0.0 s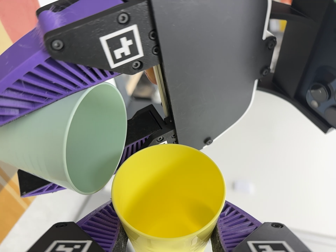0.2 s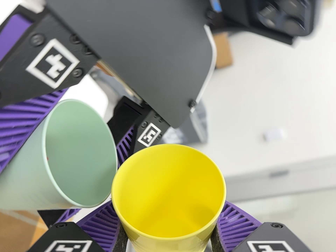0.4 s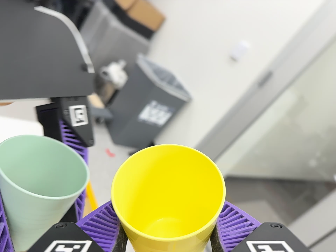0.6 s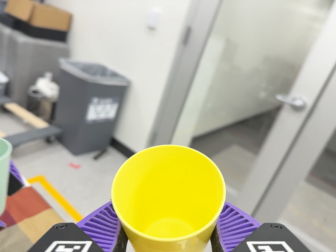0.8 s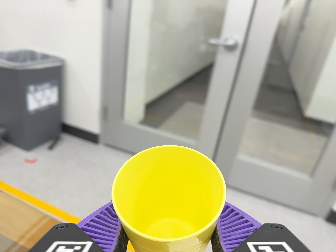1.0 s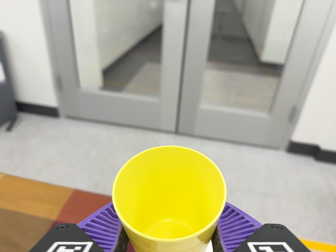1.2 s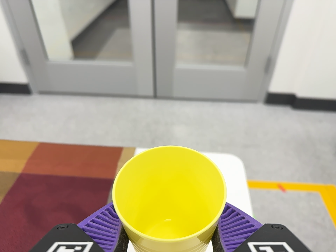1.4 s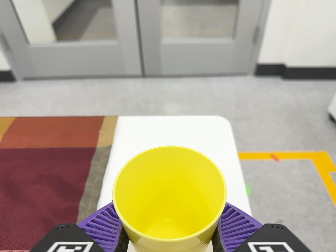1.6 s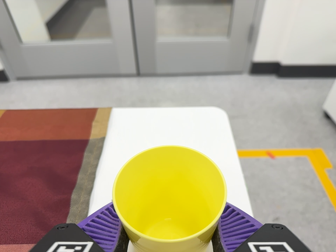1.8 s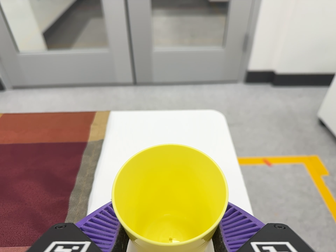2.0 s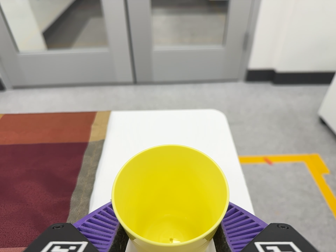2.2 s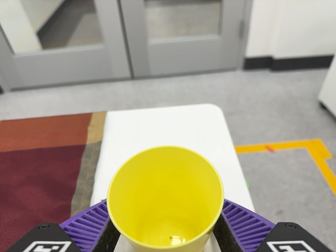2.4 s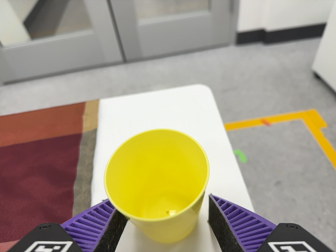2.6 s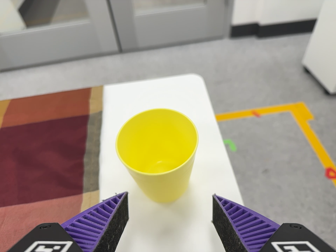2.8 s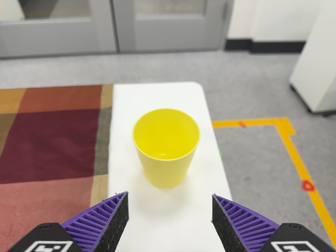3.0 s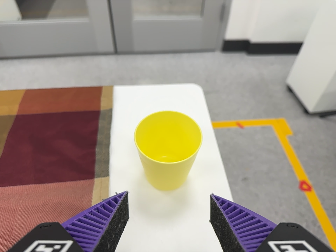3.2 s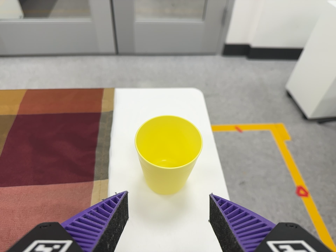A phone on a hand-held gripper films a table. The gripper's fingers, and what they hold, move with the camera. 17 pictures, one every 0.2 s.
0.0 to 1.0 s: The camera swings to its right by about 20 degrees, and the scene slides to the left. It travels to its right and toward the bottom of its view, about 30 cm, so close, fixed things drift to the left. Its aim tips toward the bottom of its view by about 25 degrees, and the scene shifts upward. It rolls about its line of sight by about 110 degrees, and the scene rotates counterclockwise.
1.0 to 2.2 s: The camera travels toward the bottom of its view, forward and to its right, about 12 cm, so close, fixed things drift upward. Its aim tips toward the bottom of its view by about 10 degrees, and the scene shifts upward. It rolls about its line of sight by about 15 degrees, and the scene rotates counterclockwise.
2.2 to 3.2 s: The camera travels backward, about 12 cm, so what stands in front gets smaller.
The film runs forward here.
